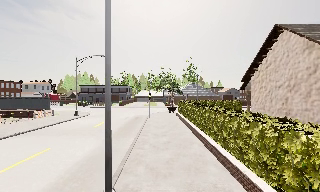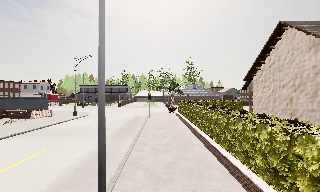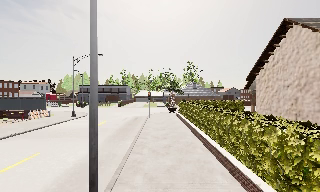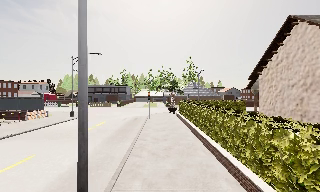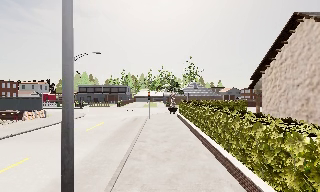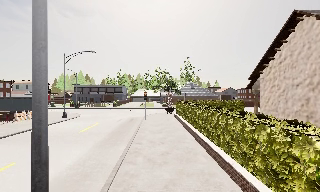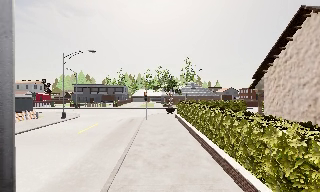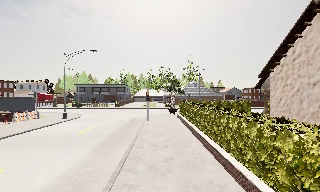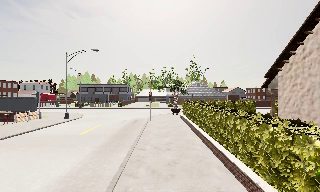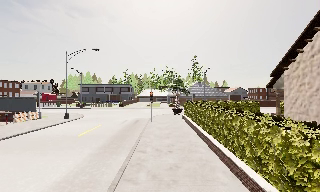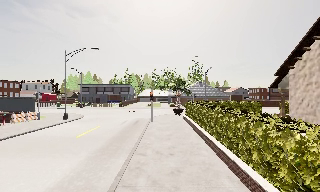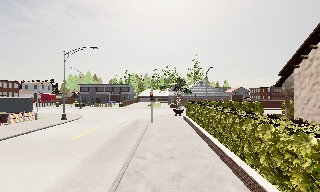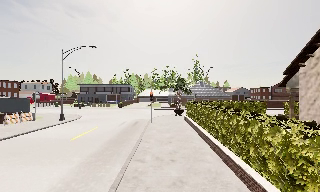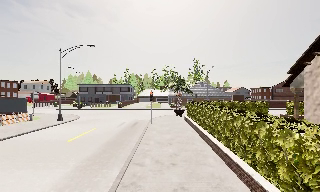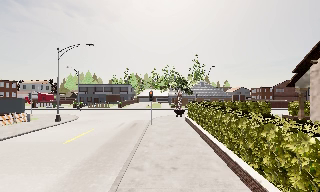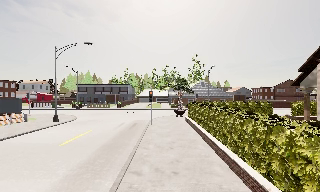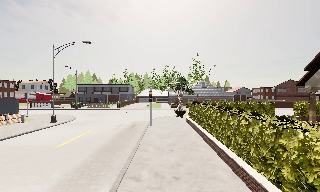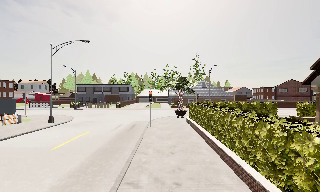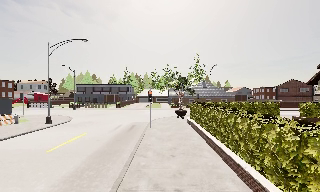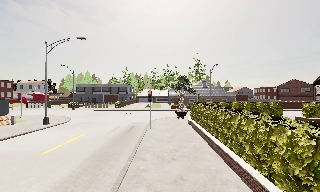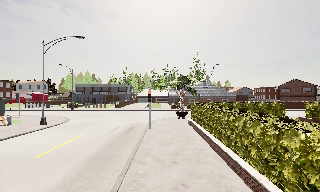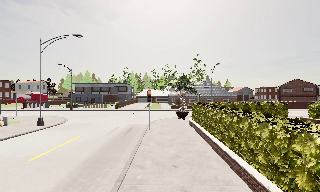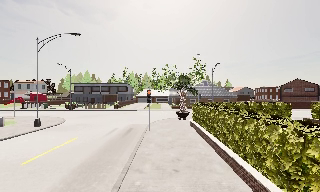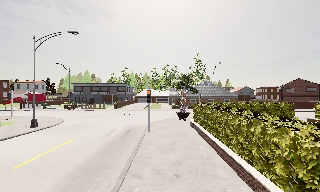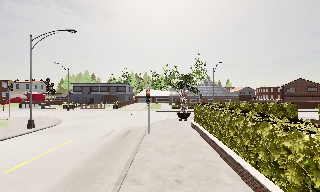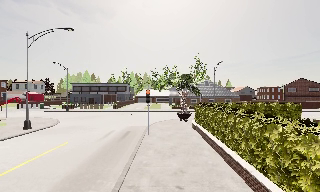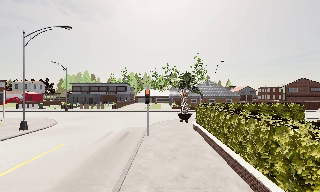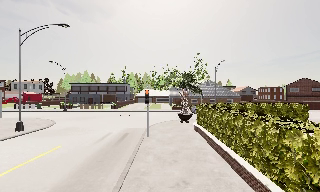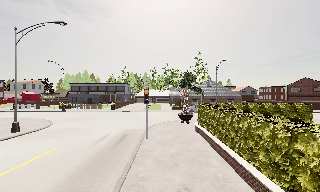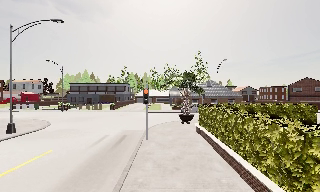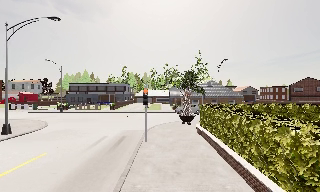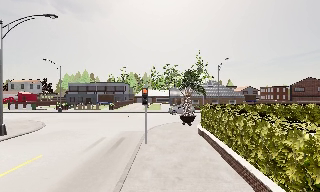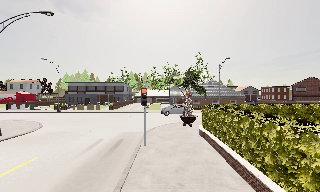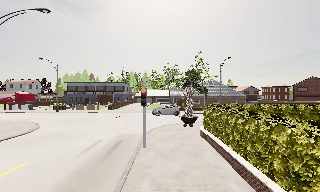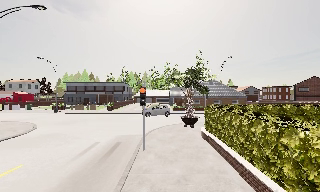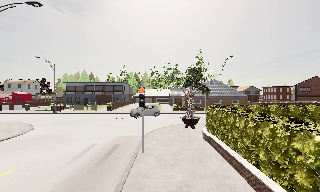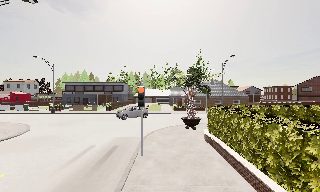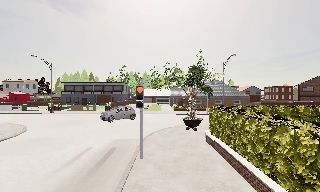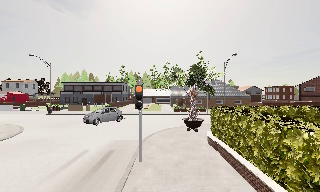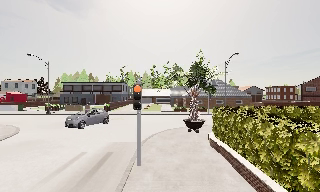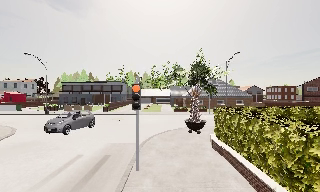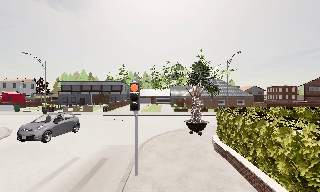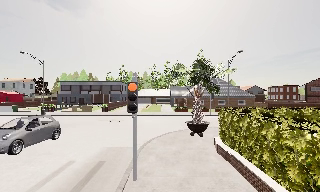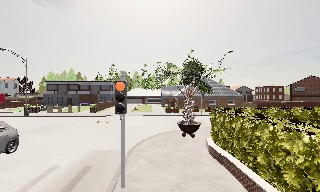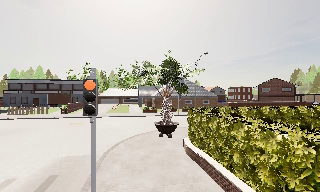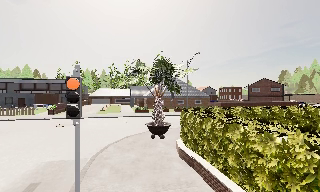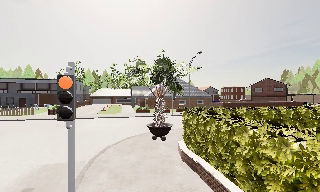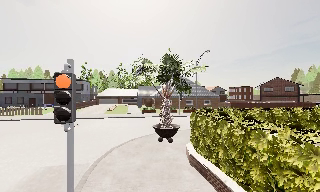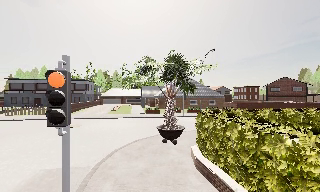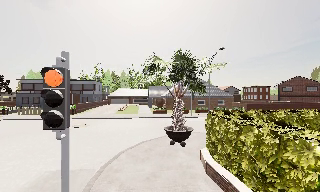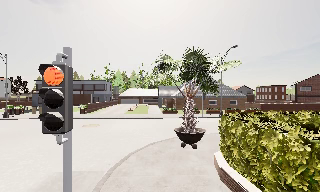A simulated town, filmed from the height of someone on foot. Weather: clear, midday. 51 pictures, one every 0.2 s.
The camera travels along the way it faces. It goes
forward.
0.0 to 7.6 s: The camera travels forward, about 13 m, so what stands in front looms larger.
7.6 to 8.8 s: The camera pans to its right, which is clockwise from overhead, by about 10 degrees. It travels forward, about 2 m, so what stands in front looms larger.
8.8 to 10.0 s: The camera travels forward, about 2 m, so what stands in front looms larger.
The film runs forward here.
